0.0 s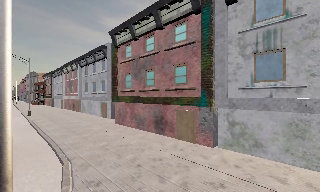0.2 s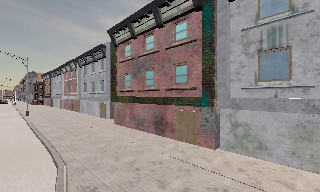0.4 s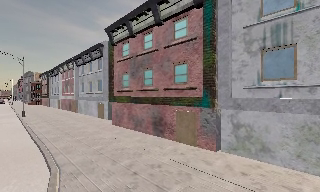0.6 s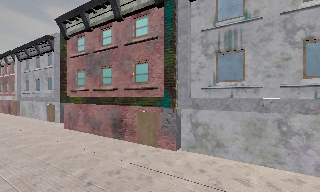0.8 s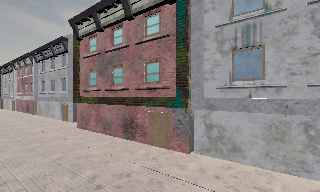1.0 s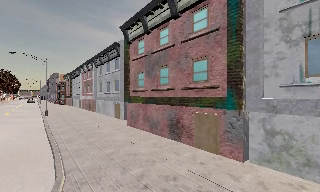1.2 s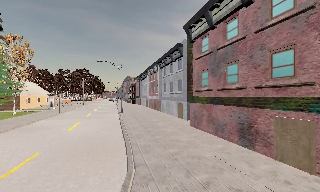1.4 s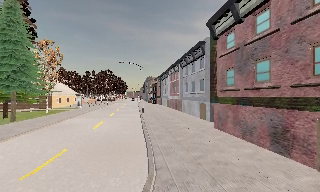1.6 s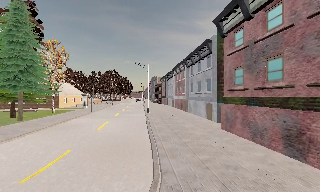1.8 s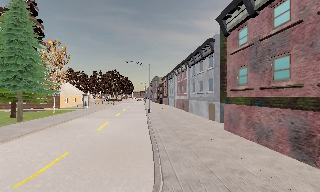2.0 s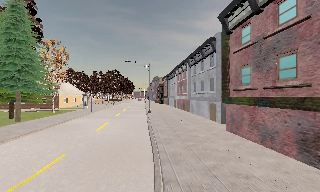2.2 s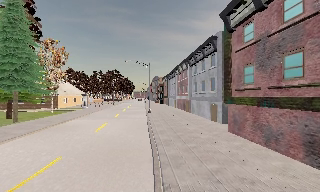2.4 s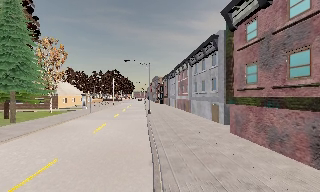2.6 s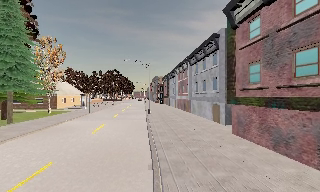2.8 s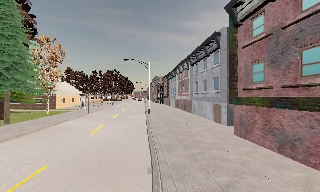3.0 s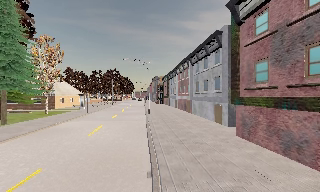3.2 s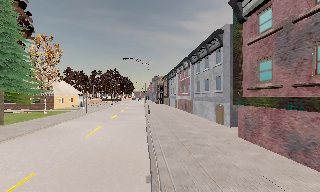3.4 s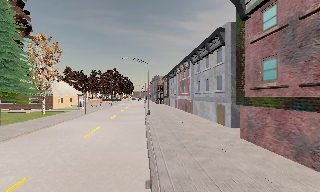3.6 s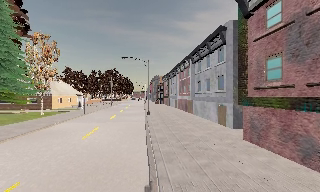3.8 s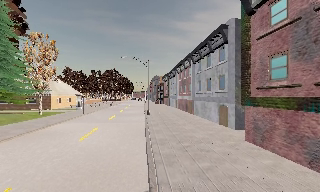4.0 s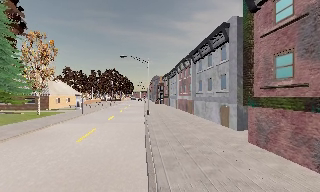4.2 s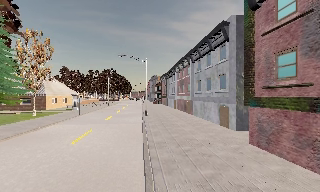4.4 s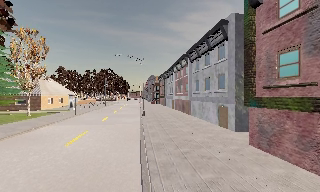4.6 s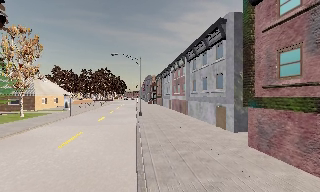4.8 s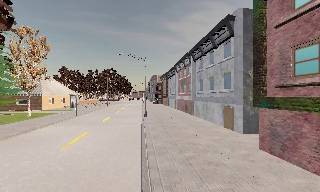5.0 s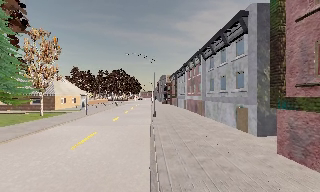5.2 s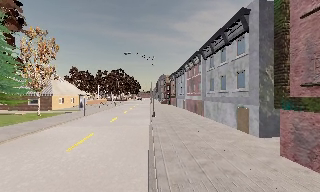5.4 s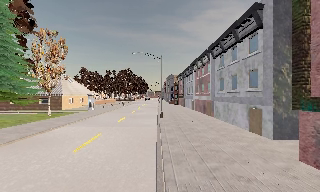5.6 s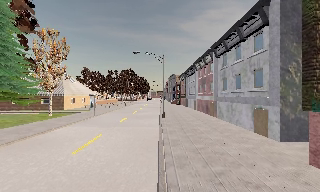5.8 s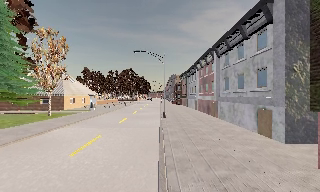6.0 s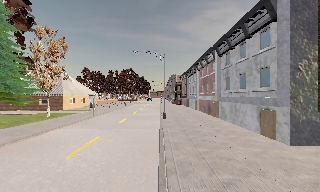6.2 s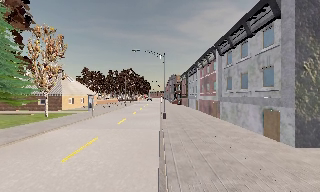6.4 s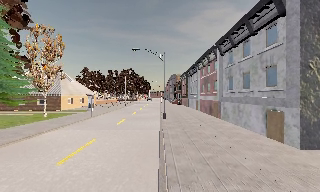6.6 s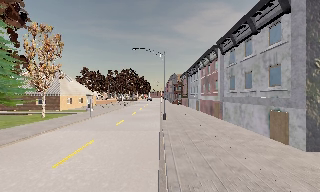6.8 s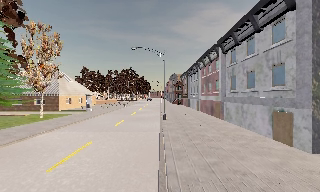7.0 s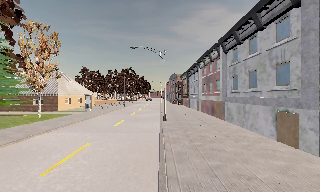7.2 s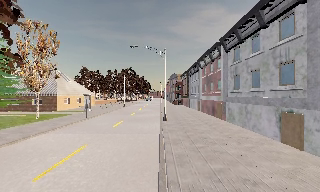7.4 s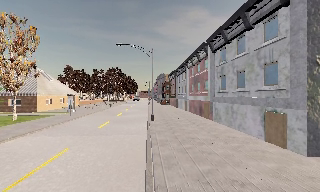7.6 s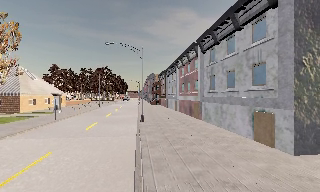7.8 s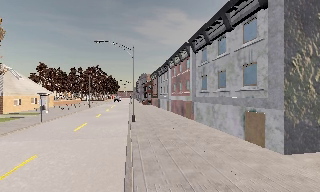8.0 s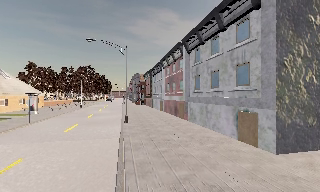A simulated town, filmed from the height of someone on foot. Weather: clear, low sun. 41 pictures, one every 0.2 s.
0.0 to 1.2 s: The camera pans to its left, which is counterclockwise from overhead, by about 30 degrees. It travels forward, about 1.5 m, so what stands in front looms larger.
1.2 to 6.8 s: The camera pans to its left, which is counterclockwise from overhead, by about 15 degrees. It travels forward, about 8 m, so what stands in front looms larger.
6.8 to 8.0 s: The scene slides to the left, as the camera pans about 15 degrees to its right. It travels forward, about 1.5 m, so what stands in front looms larger.
The film runs forward here.
